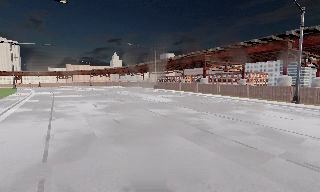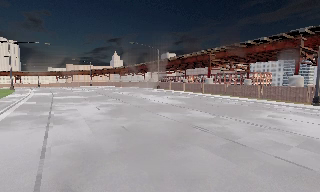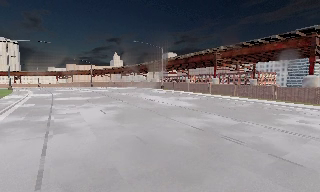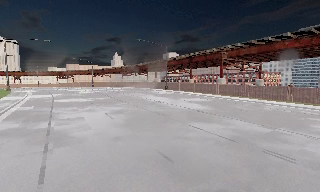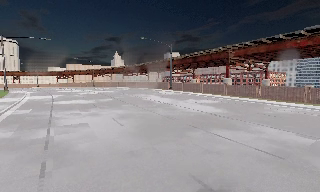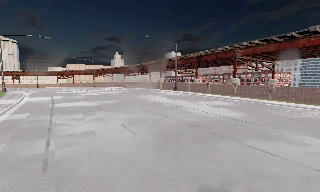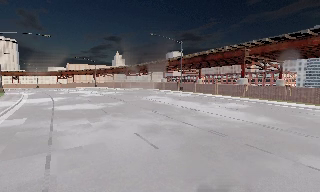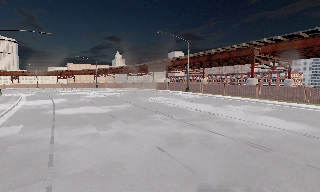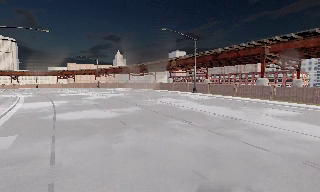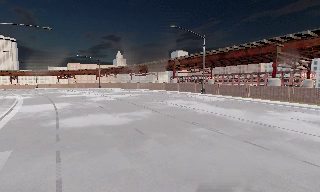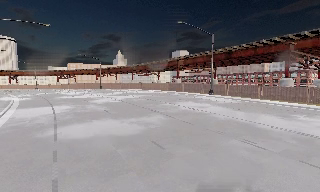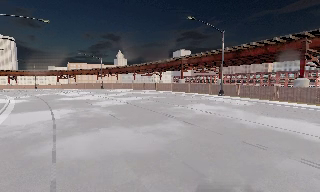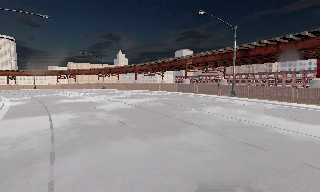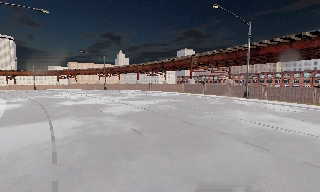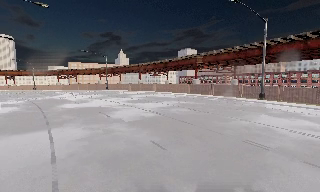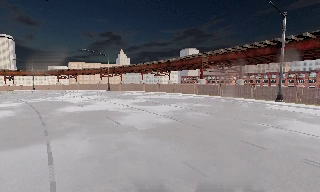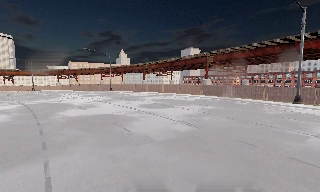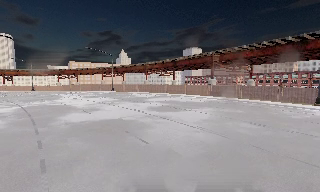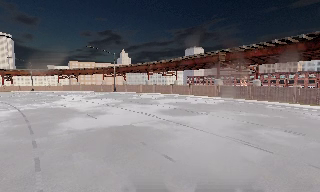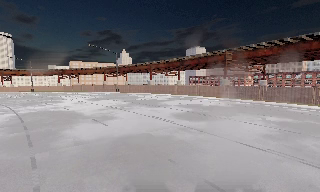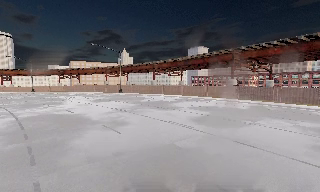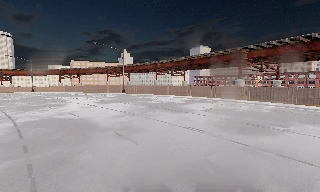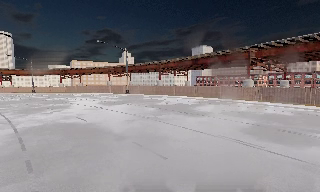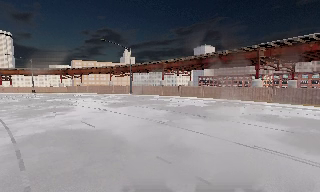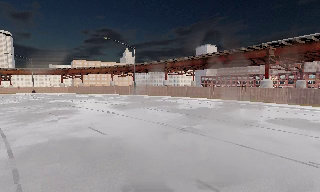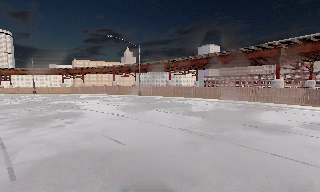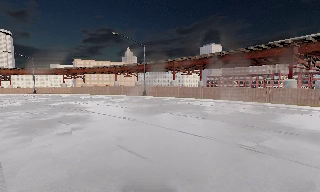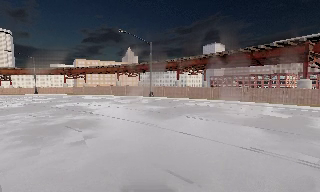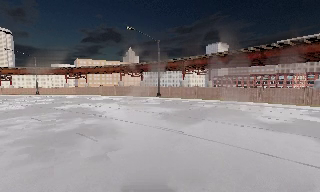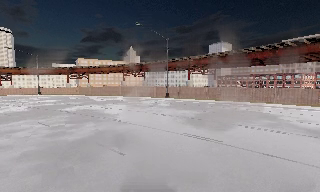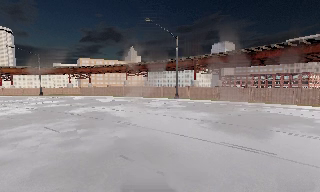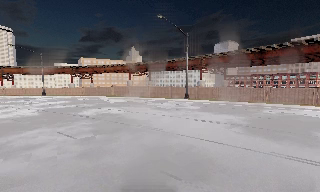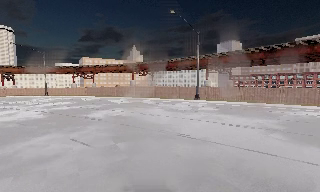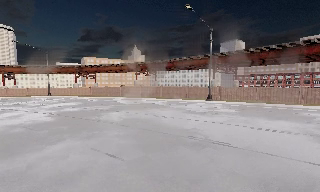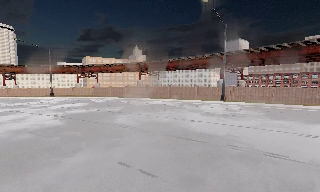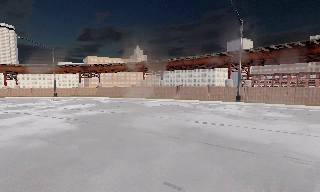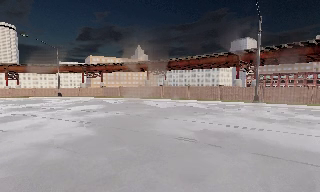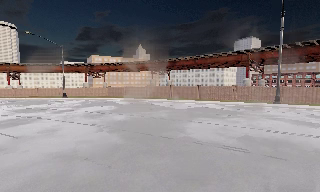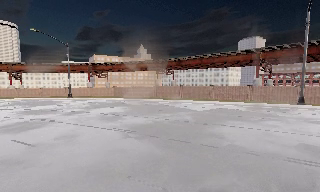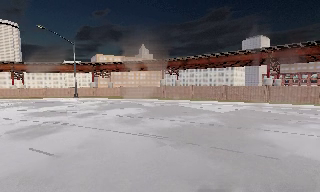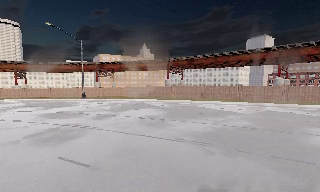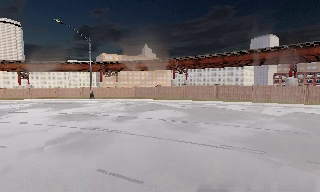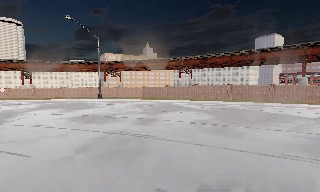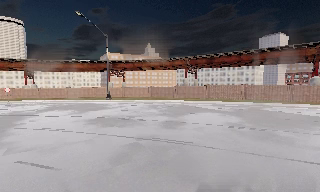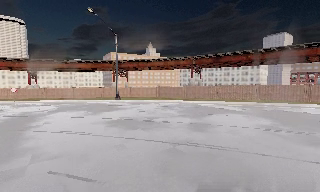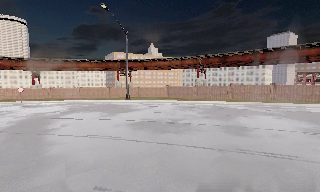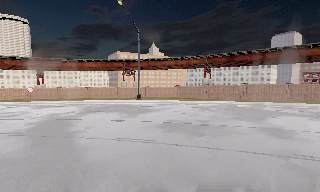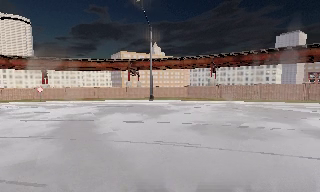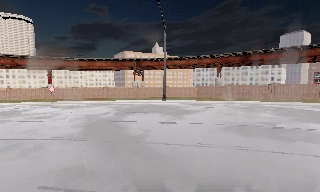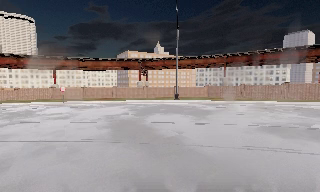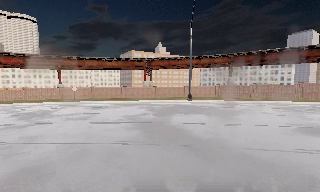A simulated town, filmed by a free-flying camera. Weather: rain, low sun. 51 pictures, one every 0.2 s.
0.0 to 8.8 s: The camera travels forward and to its left, about 80 m, so what stands in front looms larger.
8.8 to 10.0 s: The camera travels to its left, about 11 m, so close, fixed things drift to the right.
The film runs backward here.
